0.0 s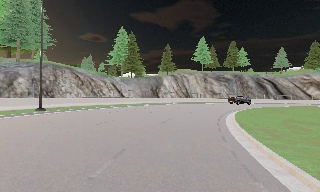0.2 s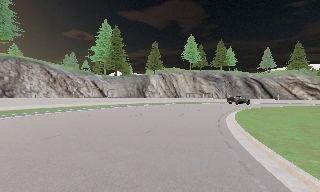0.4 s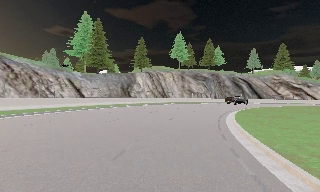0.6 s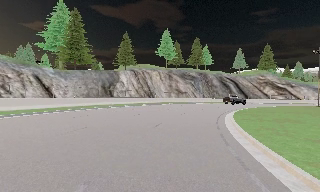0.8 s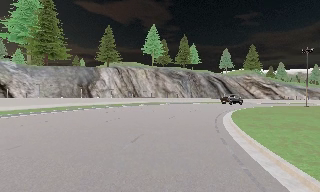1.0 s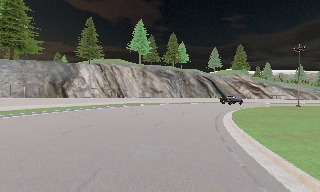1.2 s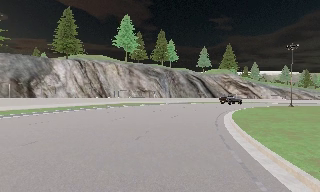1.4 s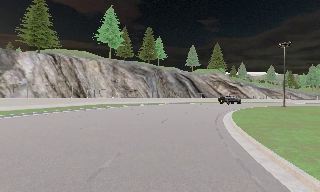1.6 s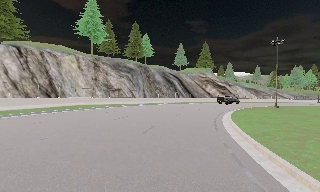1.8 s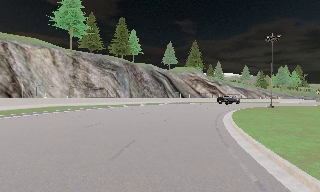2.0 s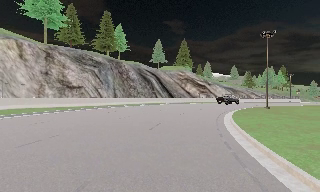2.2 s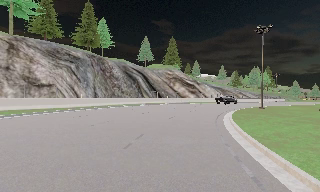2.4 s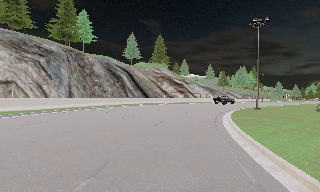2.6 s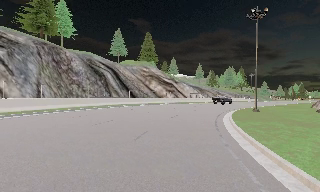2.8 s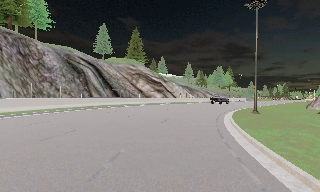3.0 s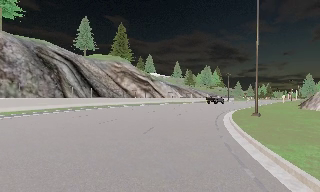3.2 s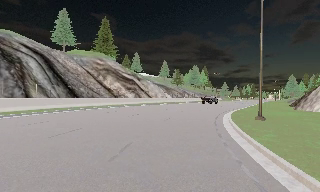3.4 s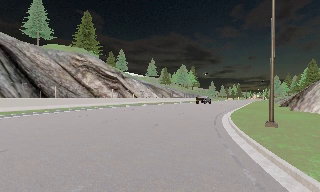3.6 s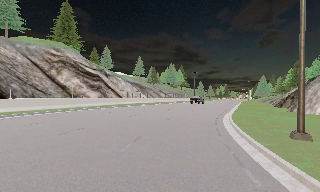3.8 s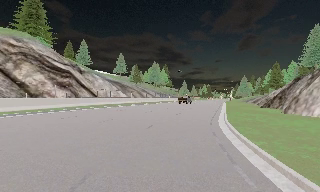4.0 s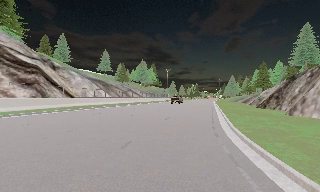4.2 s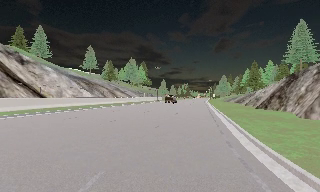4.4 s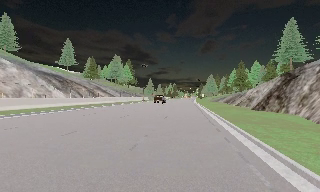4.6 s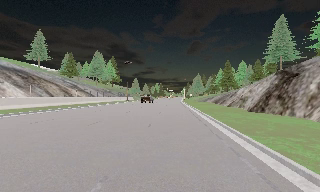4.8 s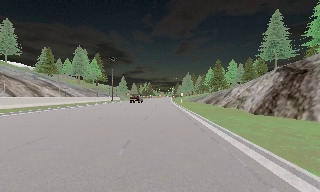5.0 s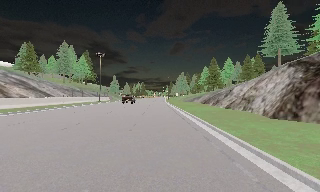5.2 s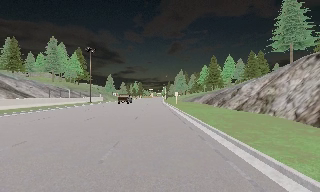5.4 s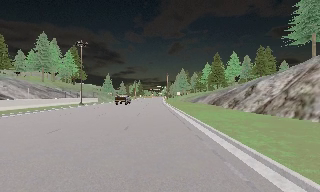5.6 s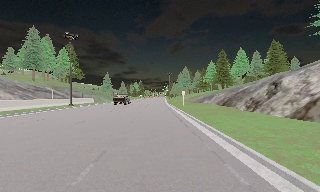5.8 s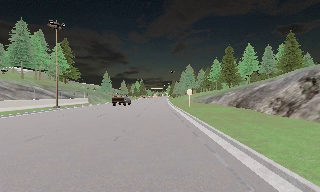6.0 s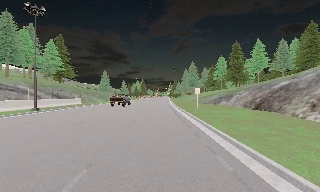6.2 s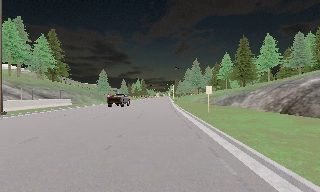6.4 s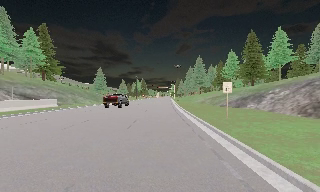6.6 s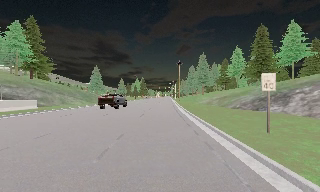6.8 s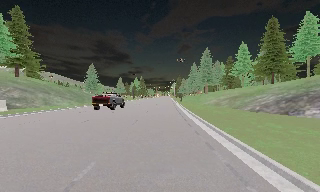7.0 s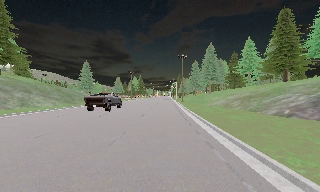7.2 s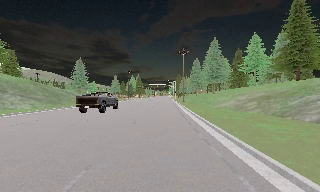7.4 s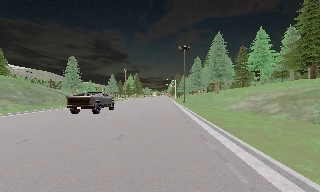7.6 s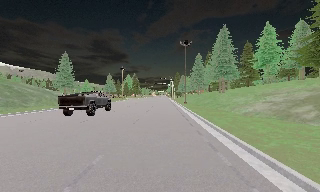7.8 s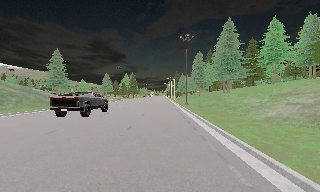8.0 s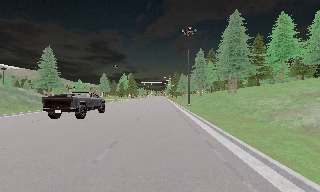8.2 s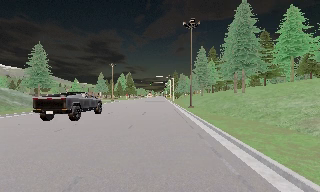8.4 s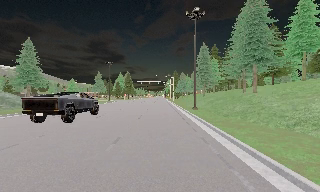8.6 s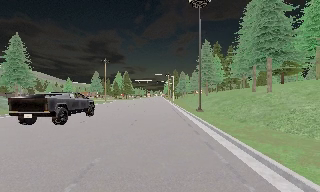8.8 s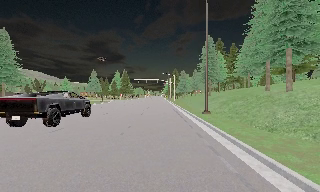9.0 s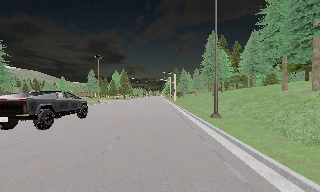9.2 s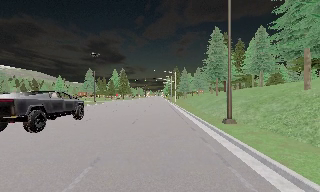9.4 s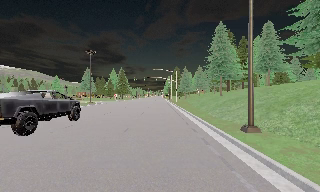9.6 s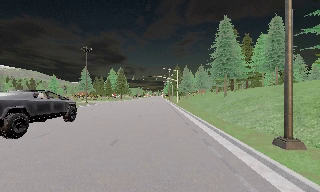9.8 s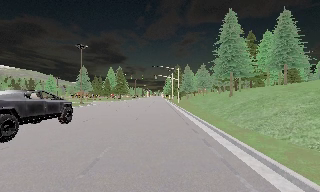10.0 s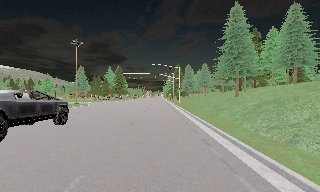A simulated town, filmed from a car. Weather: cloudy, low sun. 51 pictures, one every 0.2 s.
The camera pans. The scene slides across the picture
to the left.
The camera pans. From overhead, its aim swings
clockwise.
0.0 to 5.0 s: The scene slides to the left, as the camera pans about 105 degrees to its right. It travels forward, about 80 m.
5.0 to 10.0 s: The camera travels forward, about 80 m, so what stands in front looms larger. It loses speed.
The film runs forward here.
